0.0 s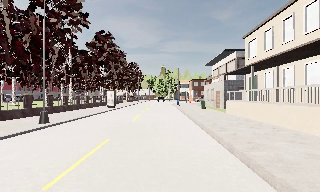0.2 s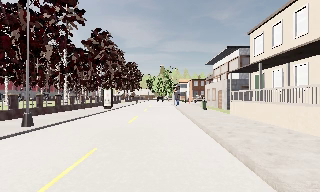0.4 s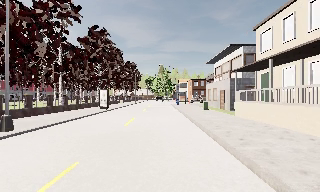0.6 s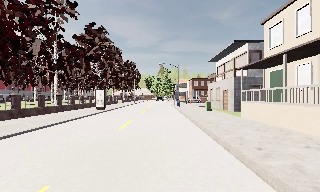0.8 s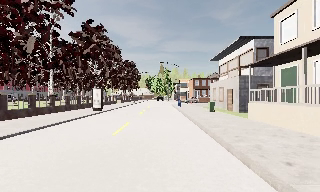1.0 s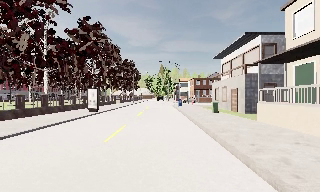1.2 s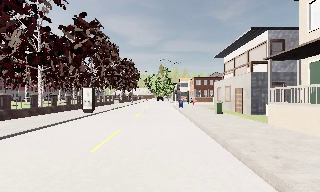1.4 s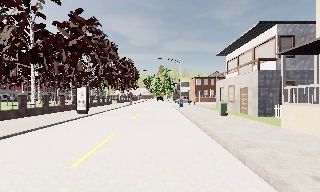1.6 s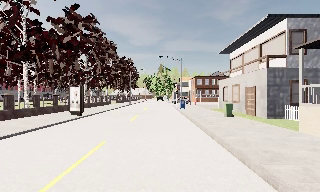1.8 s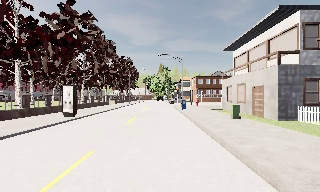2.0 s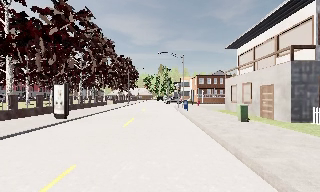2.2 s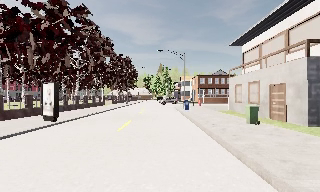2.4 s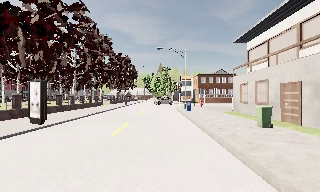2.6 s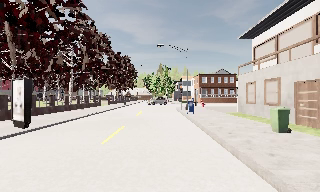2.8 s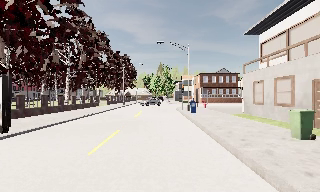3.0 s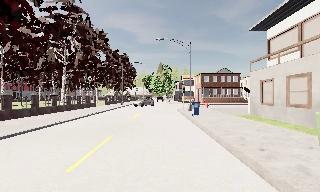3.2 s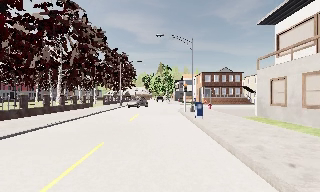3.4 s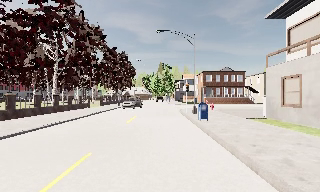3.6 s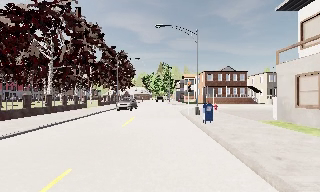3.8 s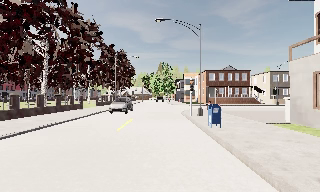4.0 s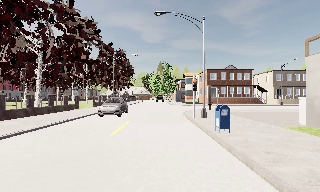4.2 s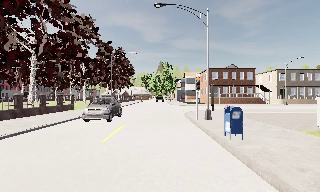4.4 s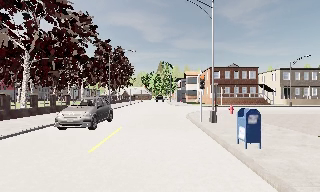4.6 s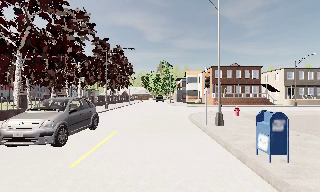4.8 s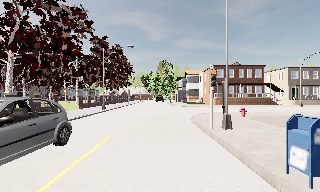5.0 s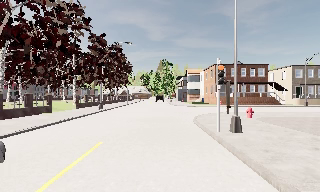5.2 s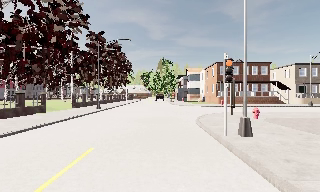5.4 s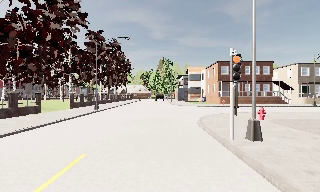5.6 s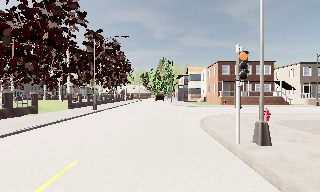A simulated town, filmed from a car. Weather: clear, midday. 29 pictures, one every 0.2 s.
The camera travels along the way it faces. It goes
forward.
0.0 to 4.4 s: The camera travels forward, about 25 m, so what stands in front looms larger.
4.4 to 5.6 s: The camera travels forward, about 4.5 m, so what stands in front looms larger. It loses speed.
The film runs forward here.
